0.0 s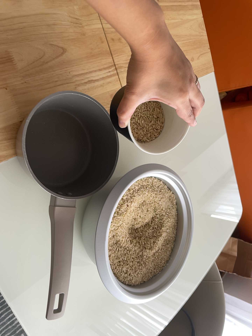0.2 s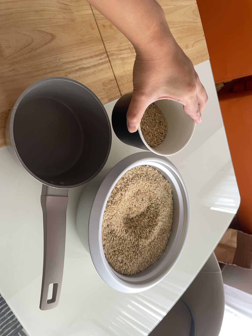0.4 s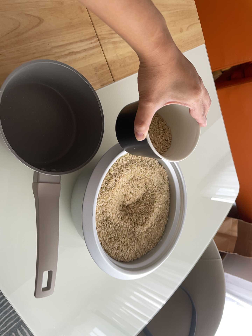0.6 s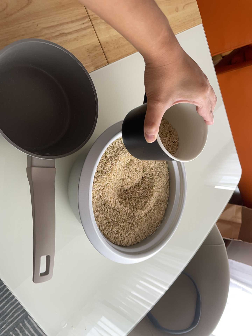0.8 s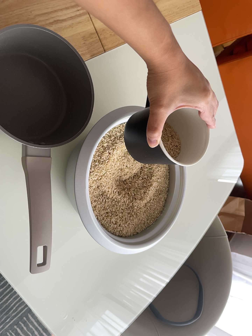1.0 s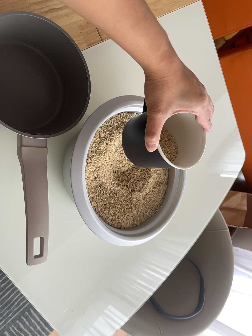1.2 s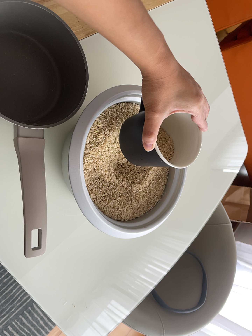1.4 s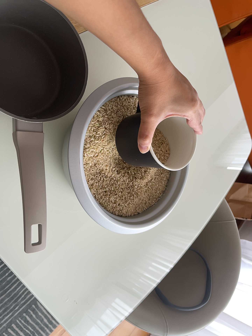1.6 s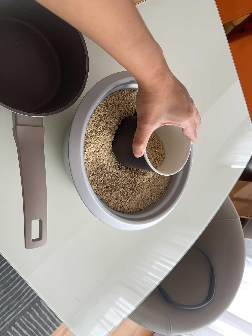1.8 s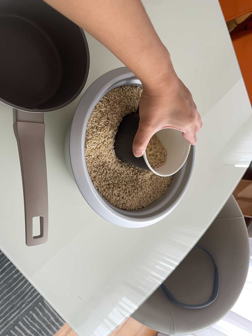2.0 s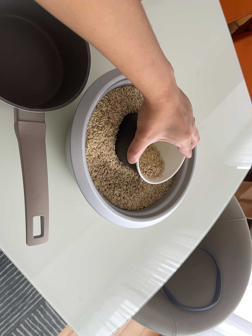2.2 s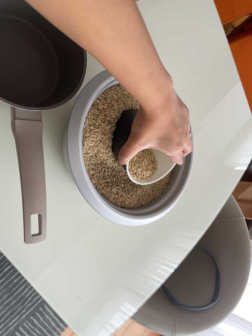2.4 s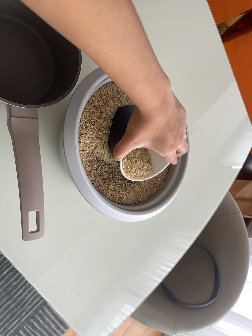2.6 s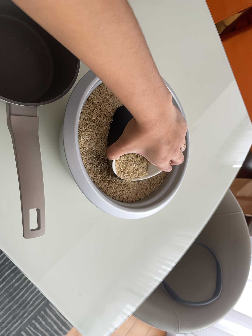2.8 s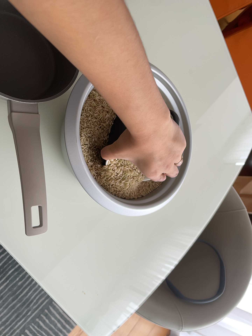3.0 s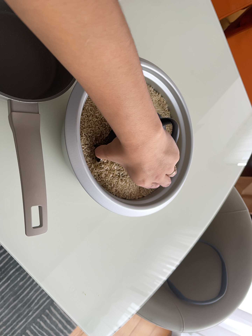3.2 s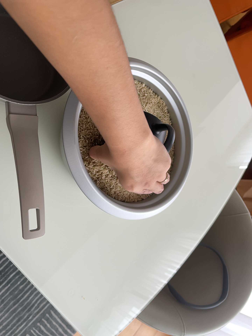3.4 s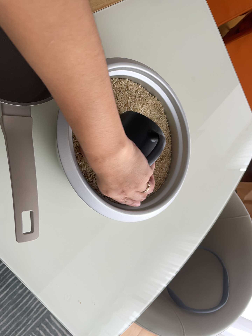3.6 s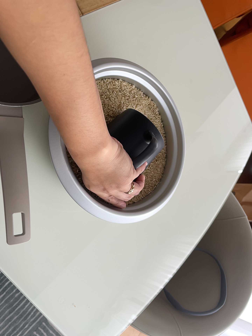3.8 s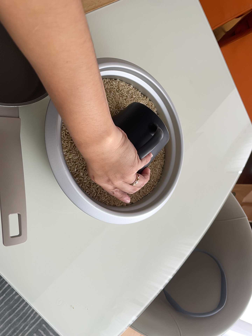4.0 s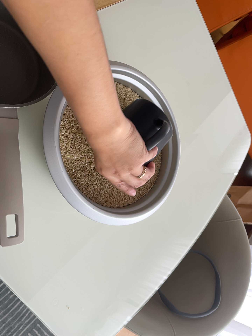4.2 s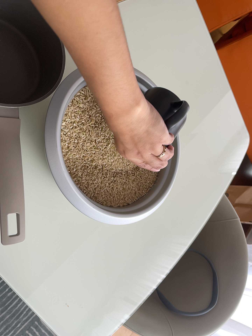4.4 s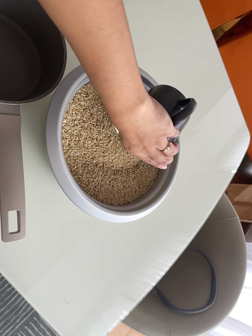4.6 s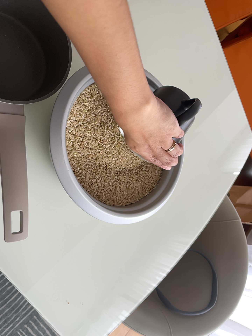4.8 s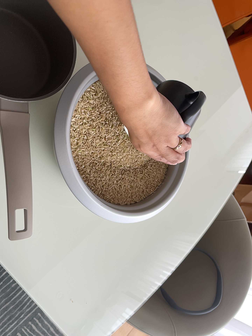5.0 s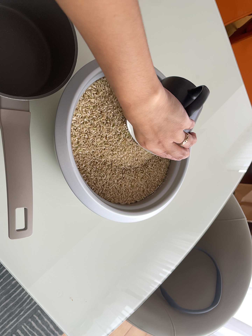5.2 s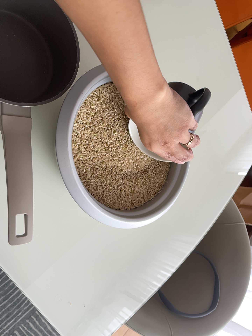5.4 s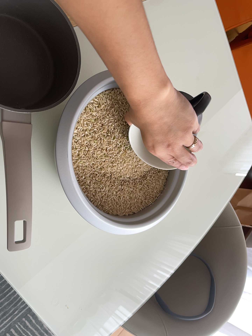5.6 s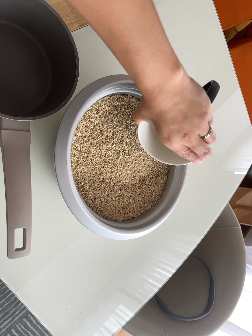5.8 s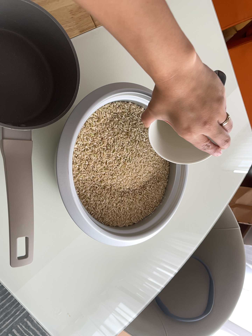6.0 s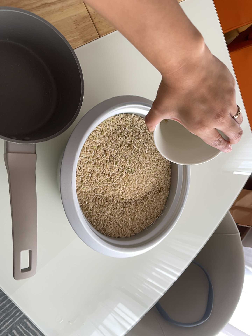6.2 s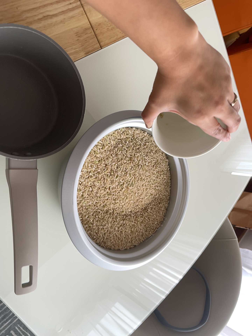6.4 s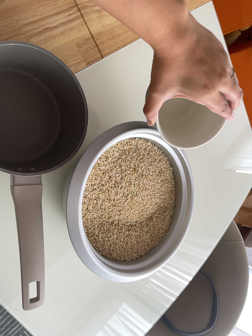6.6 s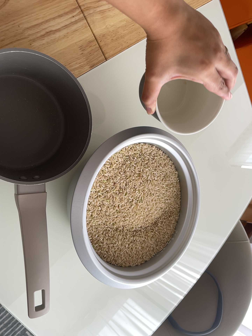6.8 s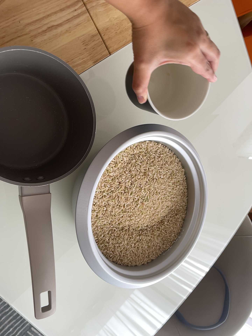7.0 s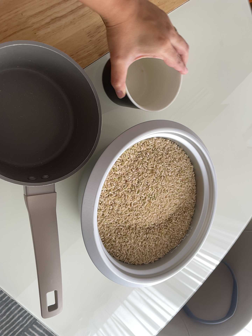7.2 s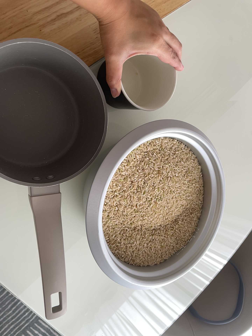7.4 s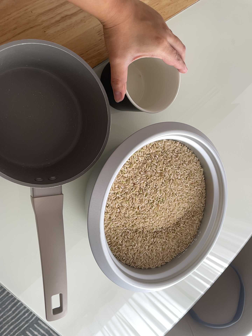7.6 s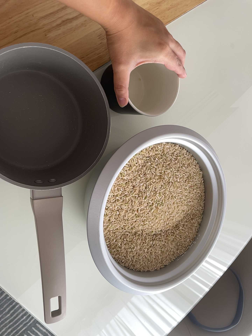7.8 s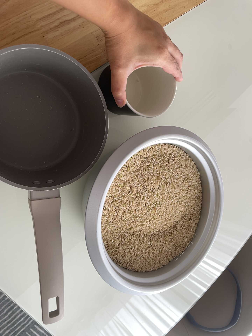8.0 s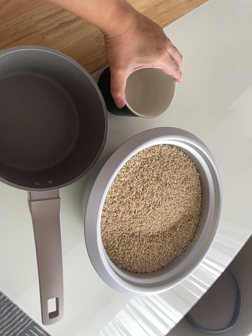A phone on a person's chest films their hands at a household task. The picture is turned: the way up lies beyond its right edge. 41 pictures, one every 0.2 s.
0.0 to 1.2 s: The camera travels toward the bottom of its view, forward and to its right, about 10 cm, so close, fixed things drift upward.
1.2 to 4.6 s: The camera travels toward the bottom of its view, about 7 cm.
4.6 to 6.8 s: The camera travels toward the top of its view, about 16 cm.
6.8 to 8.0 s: The camera shifts only a little, or ends up much as it began.
The film runs backward here.
